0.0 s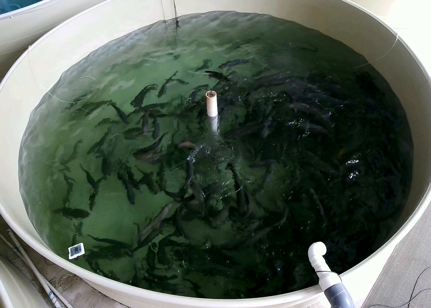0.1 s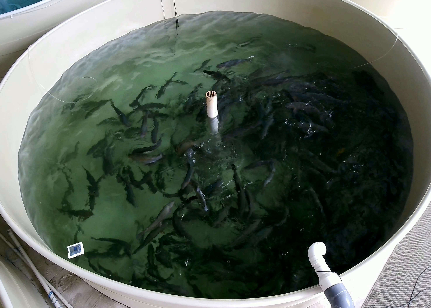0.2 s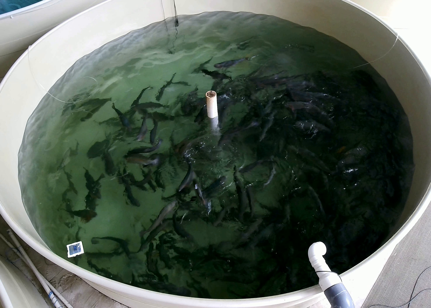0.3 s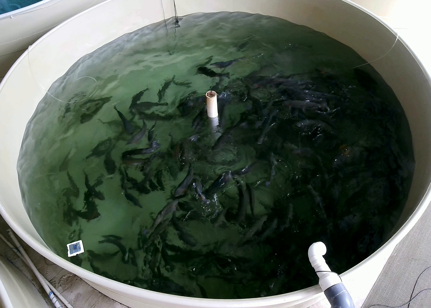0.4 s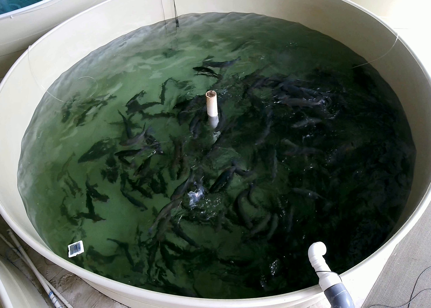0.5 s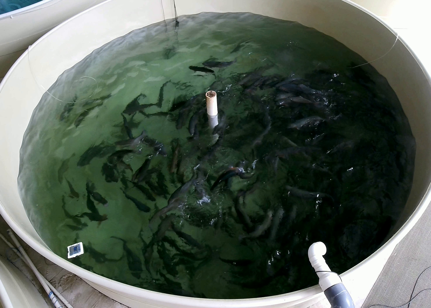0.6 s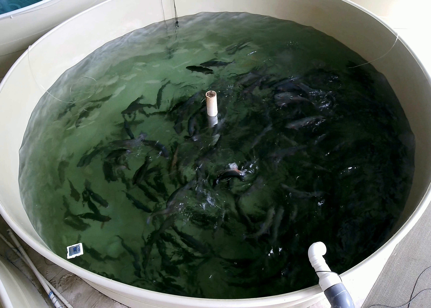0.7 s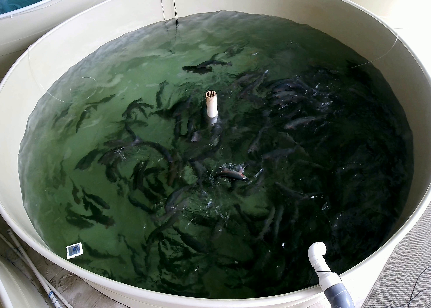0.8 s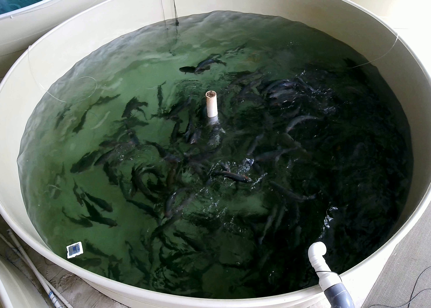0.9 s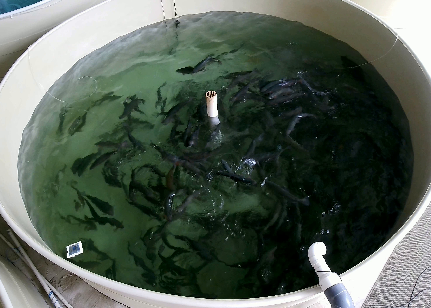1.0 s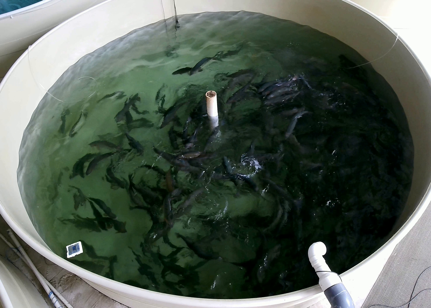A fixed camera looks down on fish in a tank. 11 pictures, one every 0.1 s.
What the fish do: Foraging.
